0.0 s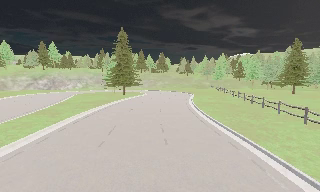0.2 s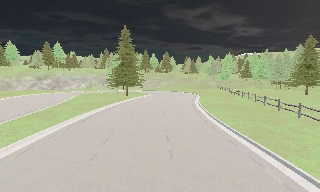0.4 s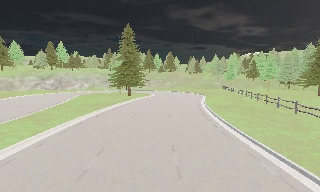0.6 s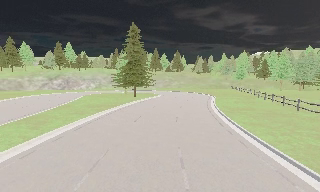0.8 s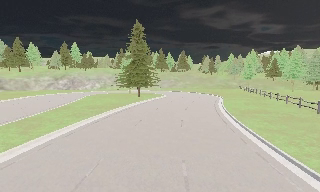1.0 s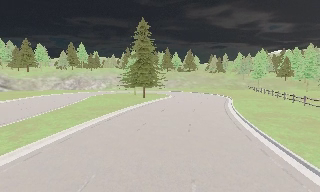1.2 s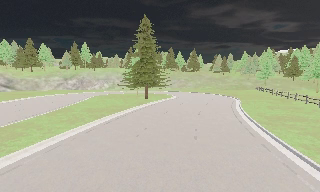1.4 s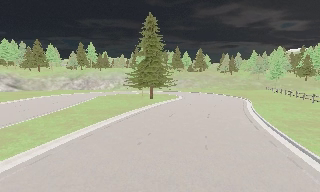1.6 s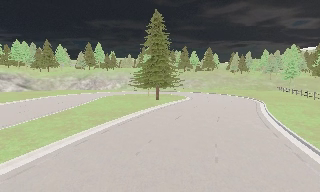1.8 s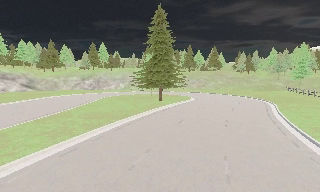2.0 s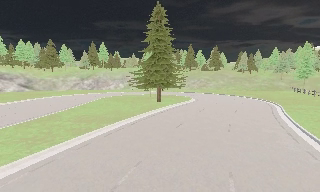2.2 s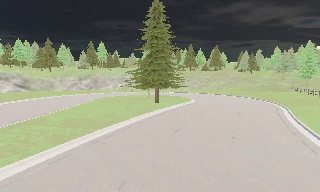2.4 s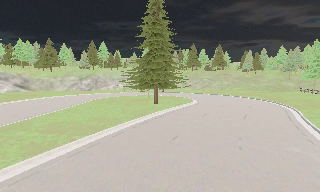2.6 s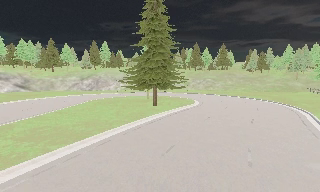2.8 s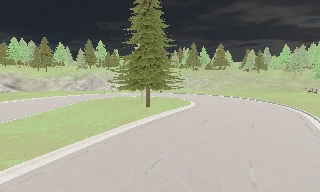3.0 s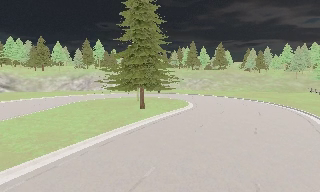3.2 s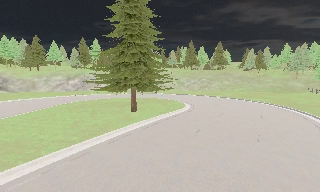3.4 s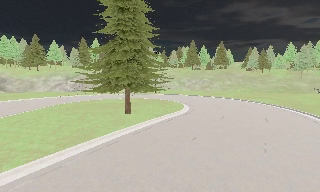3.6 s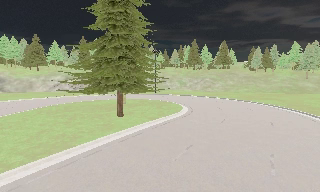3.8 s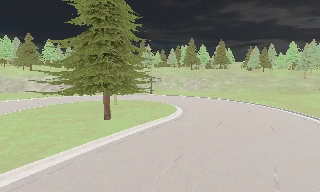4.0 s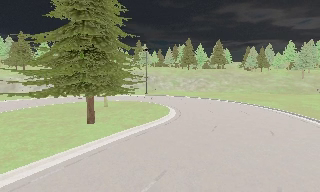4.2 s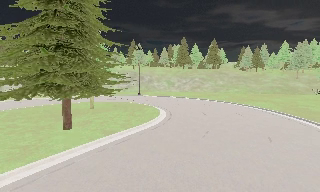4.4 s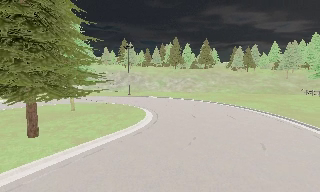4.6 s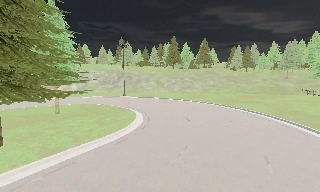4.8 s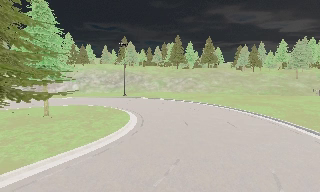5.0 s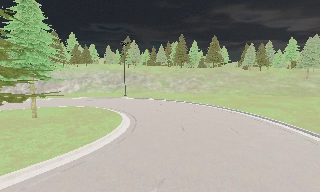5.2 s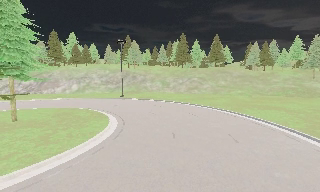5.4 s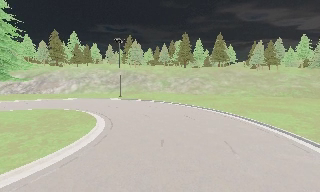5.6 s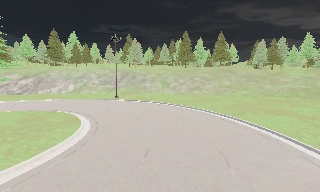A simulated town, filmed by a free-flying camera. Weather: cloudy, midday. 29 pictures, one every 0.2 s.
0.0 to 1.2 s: The camera pans to its left, which is counterclockwise from overhead, by about 10 degrees. It travels forward, about 8 m, so what stands in front looms larger.
1.2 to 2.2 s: The camera travels forward, about 7 m, so what stands in front looms larger.
2.2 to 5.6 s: The camera travels forward and to its right, about 25 m, so what stands in front looms larger.
The film runs forward here.
